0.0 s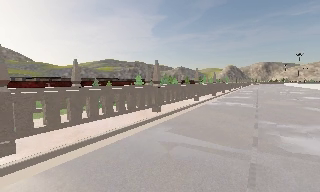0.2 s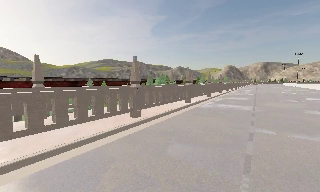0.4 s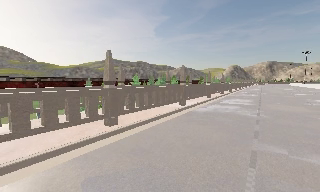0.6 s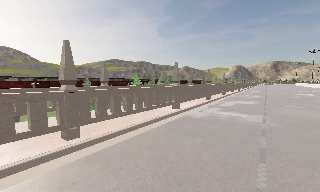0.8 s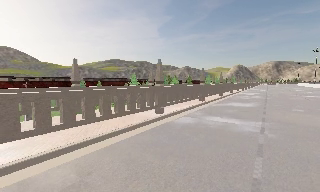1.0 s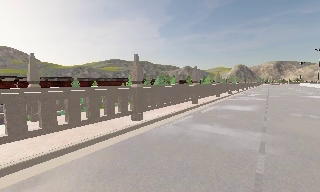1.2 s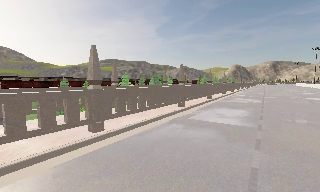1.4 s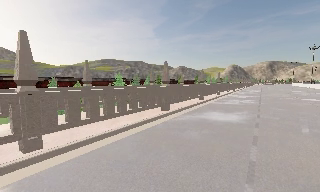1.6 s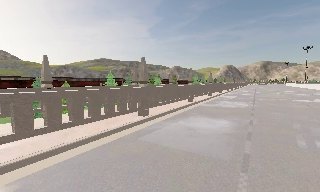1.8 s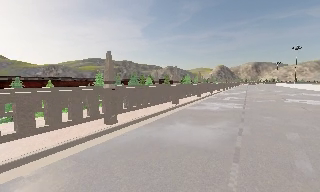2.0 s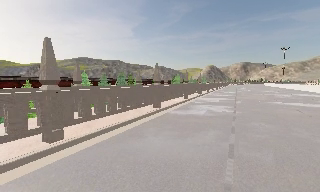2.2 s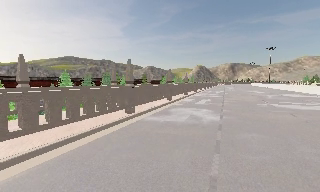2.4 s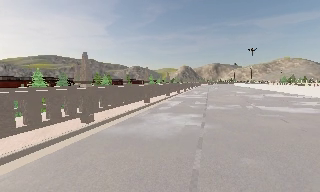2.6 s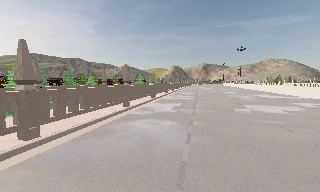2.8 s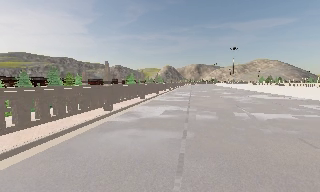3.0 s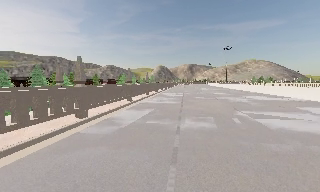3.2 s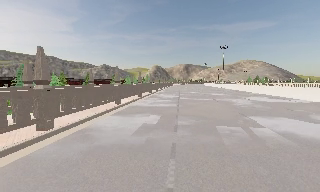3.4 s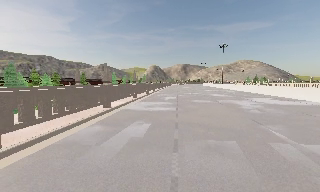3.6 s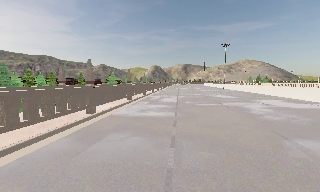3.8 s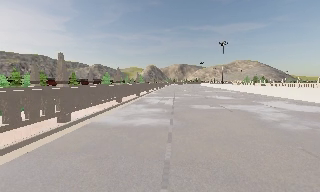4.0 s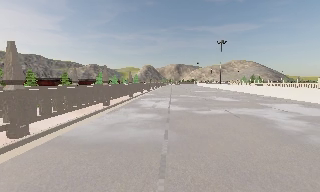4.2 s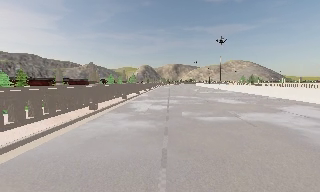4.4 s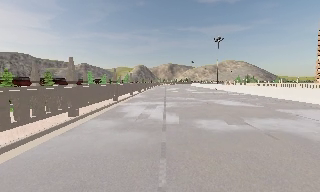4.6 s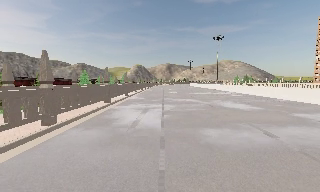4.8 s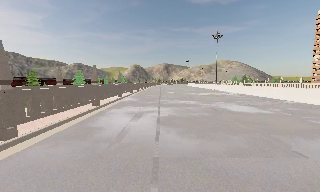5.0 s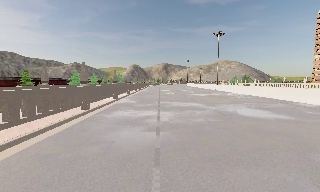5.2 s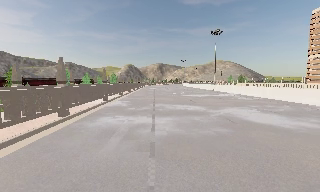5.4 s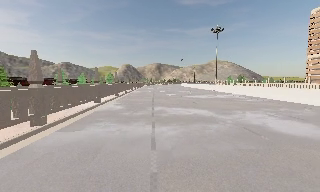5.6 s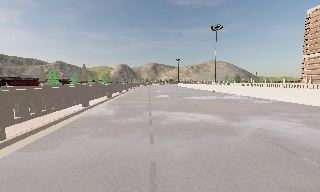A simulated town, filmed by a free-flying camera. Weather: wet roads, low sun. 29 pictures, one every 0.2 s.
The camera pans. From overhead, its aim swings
clockwise.
The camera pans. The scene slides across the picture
to the left.
0.0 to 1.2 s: The camera travels forward and to its right, about 10 m, so what stands in front looms larger.
1.2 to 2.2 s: The camera pans to its right, which is clockwise from overhead, by about 10 degrees. It travels forward and to its right, about 9 m, so what stands in front looms larger.
2.2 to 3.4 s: The camera pans to its right, which is clockwise from overhead, by about 15 degrees. It travels forward, about 10 m, so what stands in front looms larger.
3.4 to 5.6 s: The scene slides to the left, as the camera pans about 10 degrees to its right. It travels forward, about 17 m, so what stands in front looms larger.
The film runs backward here.
